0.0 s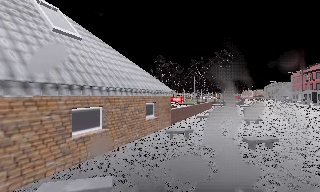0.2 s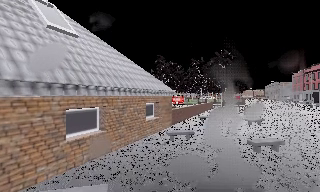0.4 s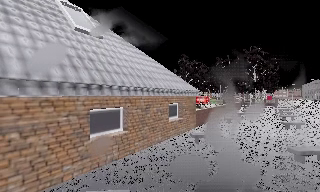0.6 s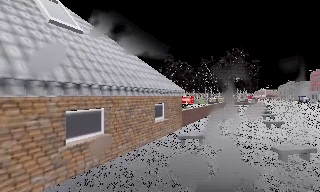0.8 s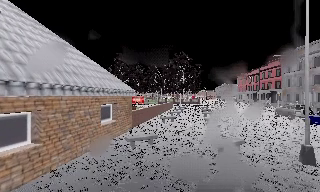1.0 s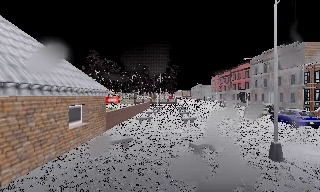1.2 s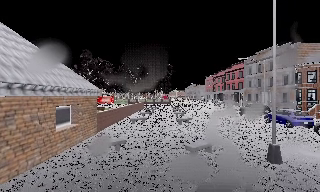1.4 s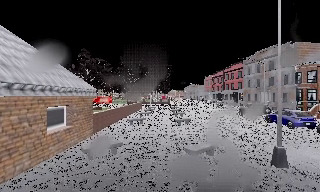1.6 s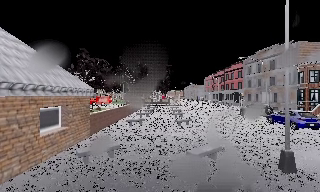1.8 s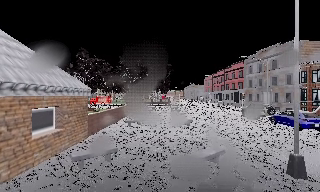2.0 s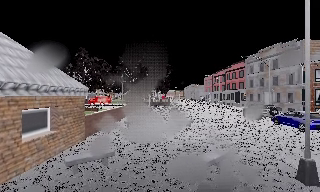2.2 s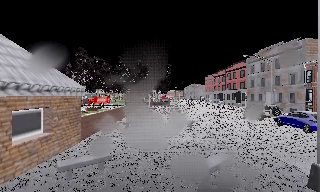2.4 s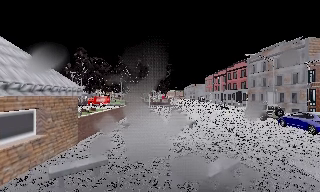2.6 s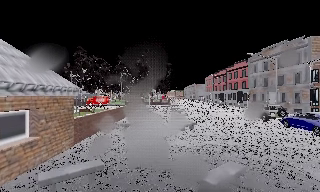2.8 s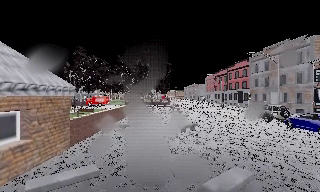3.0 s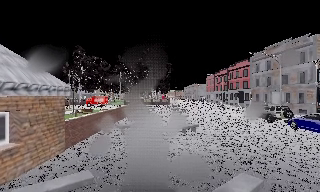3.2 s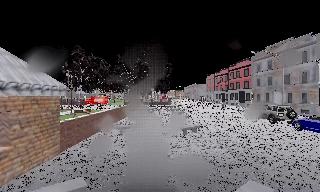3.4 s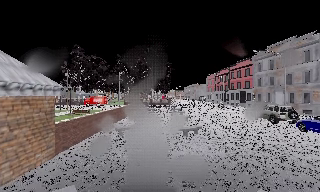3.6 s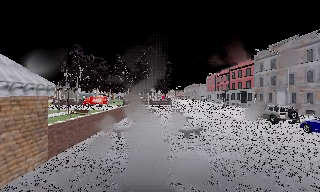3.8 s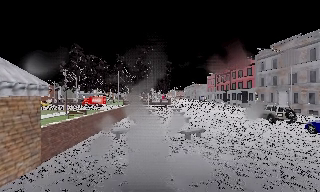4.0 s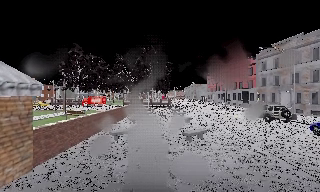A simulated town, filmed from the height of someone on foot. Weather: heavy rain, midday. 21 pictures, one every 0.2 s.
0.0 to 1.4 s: The camera pans to its right, which is clockwise from overhead, by about 25 degrees. It travels forward, about 2.5 m, so what stands in front looms larger.
1.4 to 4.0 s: The camera travels forward, about 5 m, so what stands in front looms larger.
The film runs forward here.
